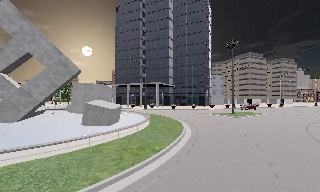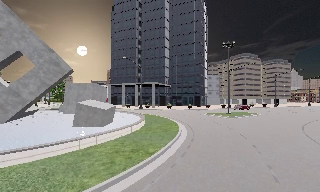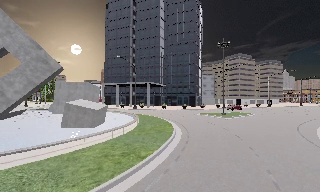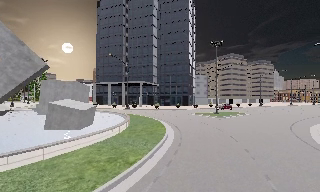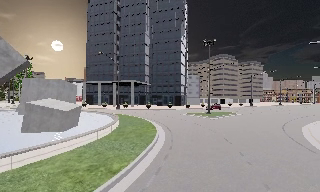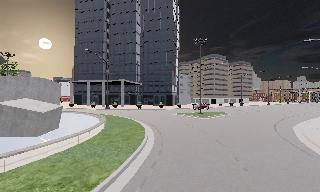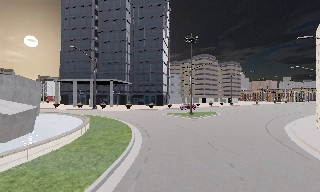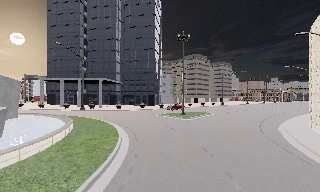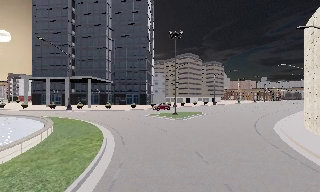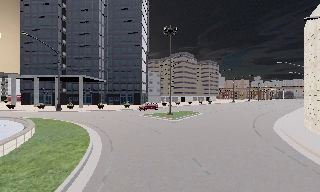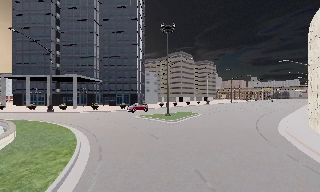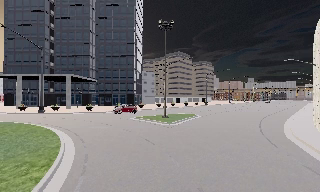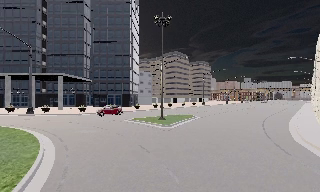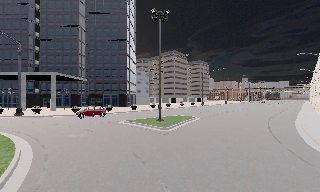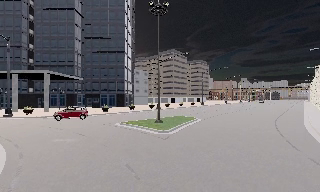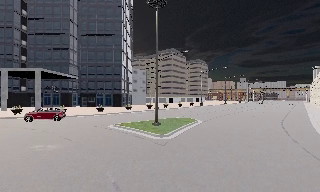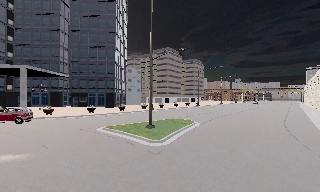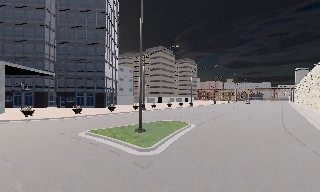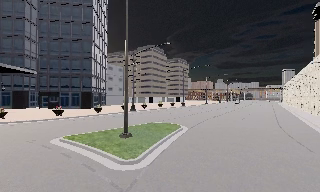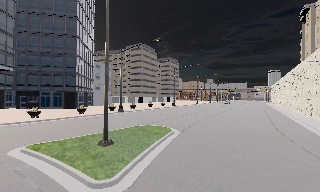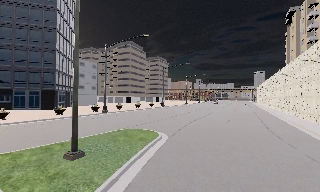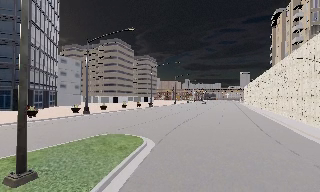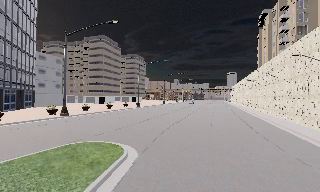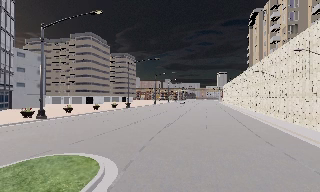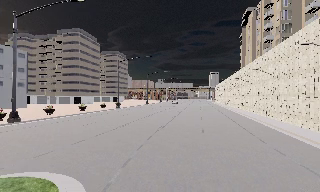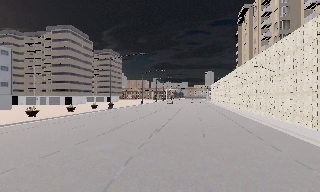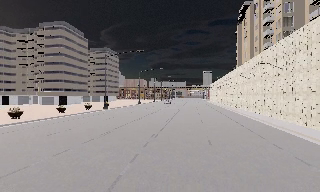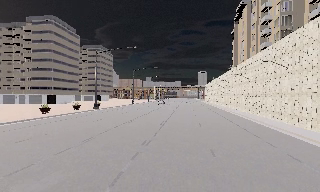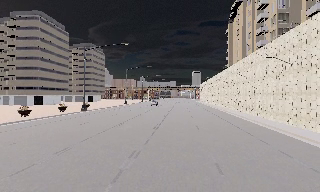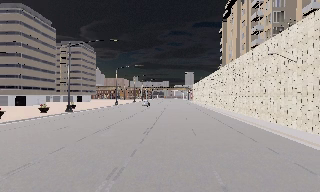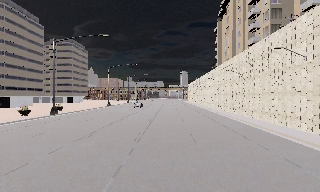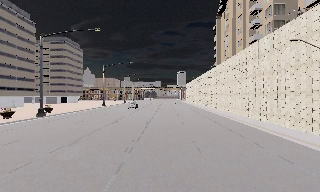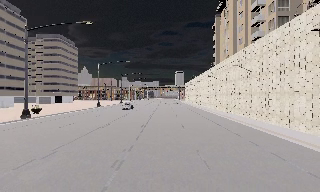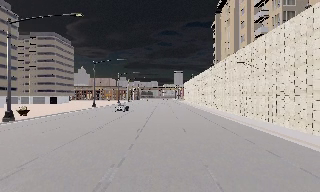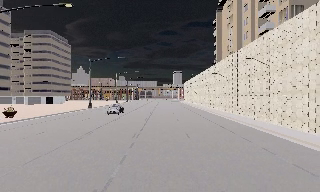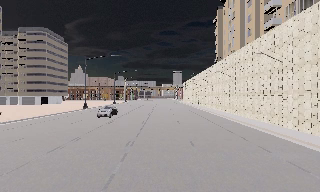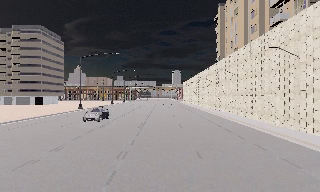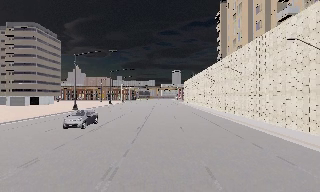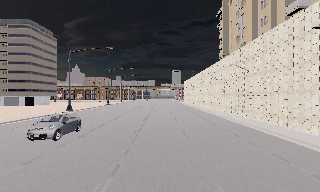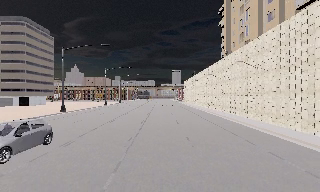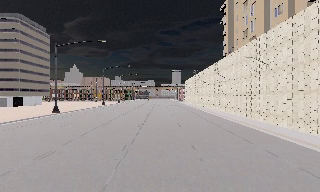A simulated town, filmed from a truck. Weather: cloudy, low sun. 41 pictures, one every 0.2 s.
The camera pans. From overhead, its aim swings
clockwise.
The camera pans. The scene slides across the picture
to the left.
0.0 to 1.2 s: The camera swings to its right by about 15 degrees, and the scene slides to the left. It travels forward, about 4 m, so what stands in front looms larger. It gains speed.
1.2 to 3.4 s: The camera pans to its right, which is clockwise from overhead, by about 15 degrees. It travels forward, about 13 m, so what stands in front looms larger.
3.4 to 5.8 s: The camera swings to its right by about 30 degrees, and the scene slides to the left. It travels forward, about 20 m.
5.8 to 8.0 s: The camera travels forward, about 19 m, so what stands in front looms larger.
The film runs forward here.
